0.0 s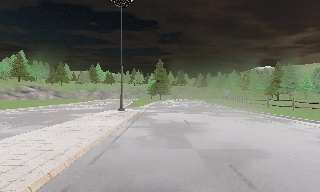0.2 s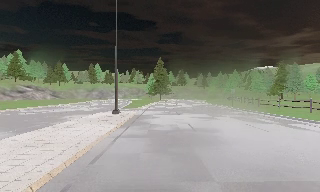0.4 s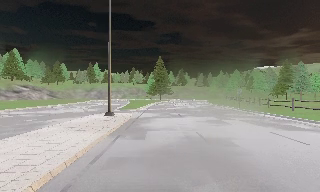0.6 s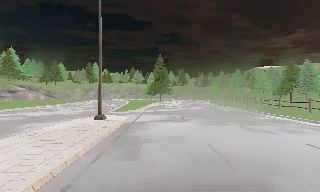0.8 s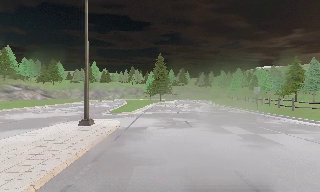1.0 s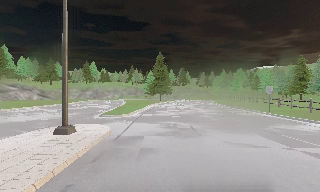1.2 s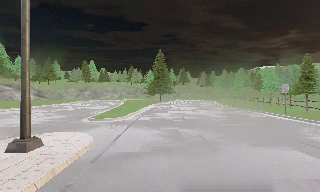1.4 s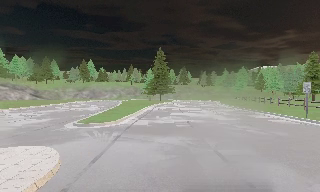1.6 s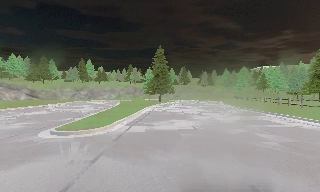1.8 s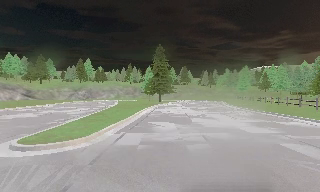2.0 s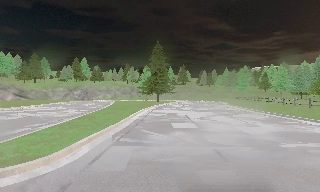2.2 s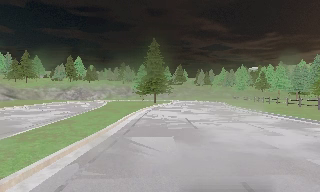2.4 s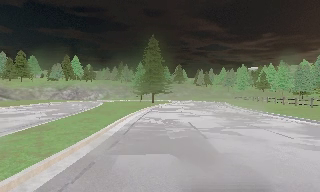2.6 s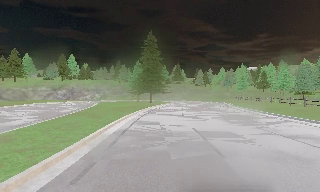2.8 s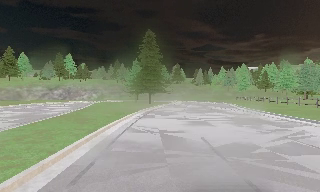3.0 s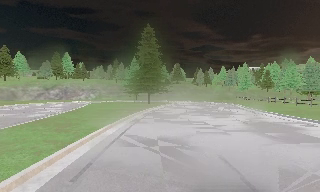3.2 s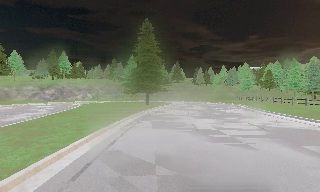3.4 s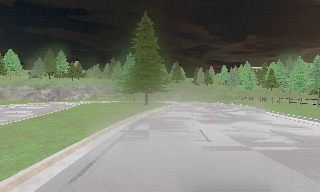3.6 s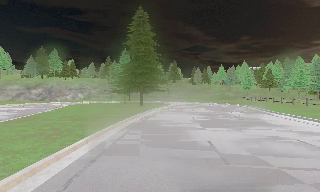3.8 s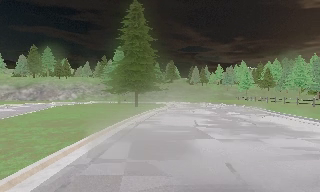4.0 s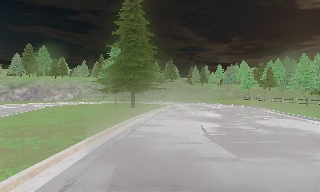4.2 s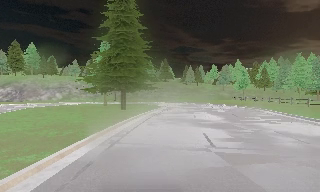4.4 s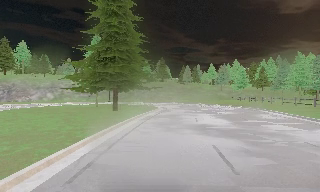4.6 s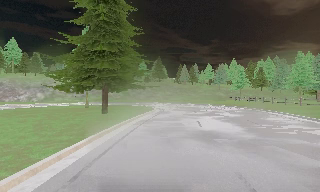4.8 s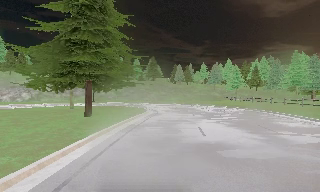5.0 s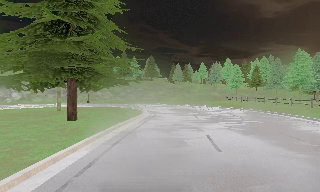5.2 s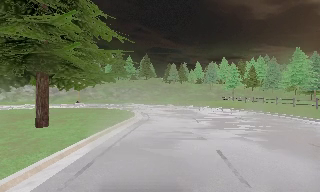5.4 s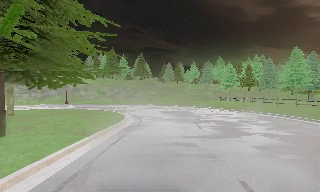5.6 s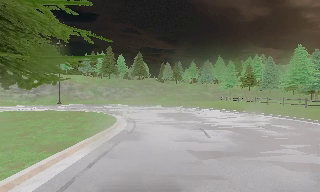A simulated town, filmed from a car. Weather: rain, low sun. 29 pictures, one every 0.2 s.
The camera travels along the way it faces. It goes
forward.
0.0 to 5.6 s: The camera swings to its right by about 15 degrees, and the scene slides to the left. It travels forward, about 55 m, so what stands in front looms larger.
The film runs forward here.
